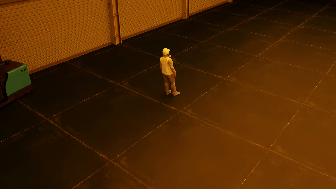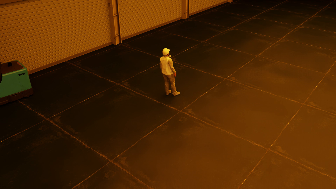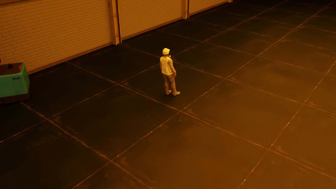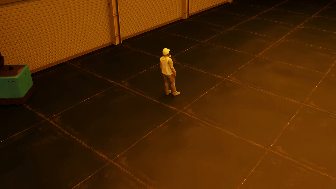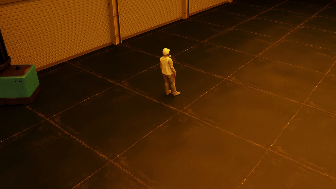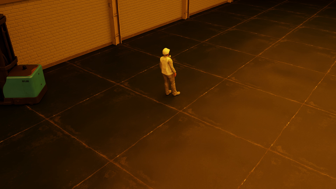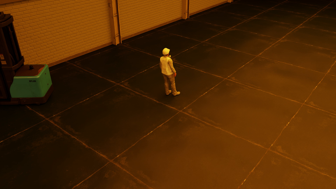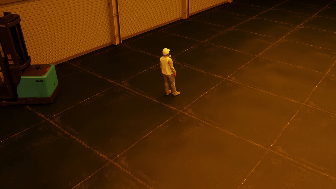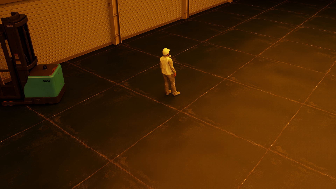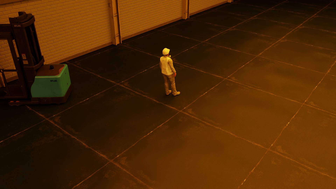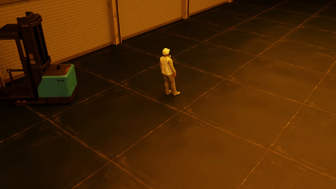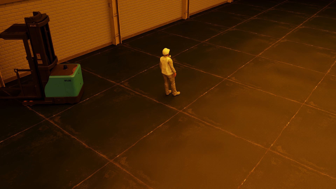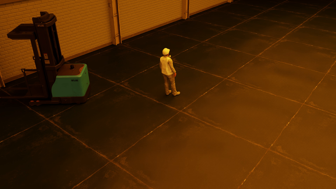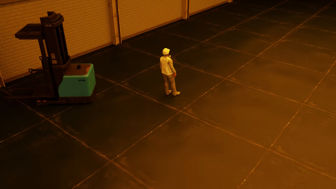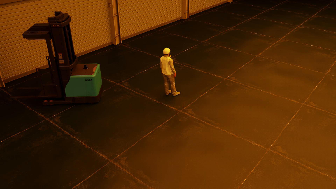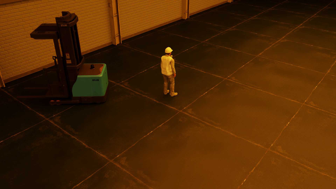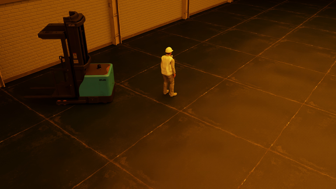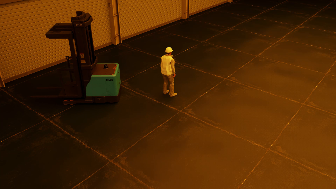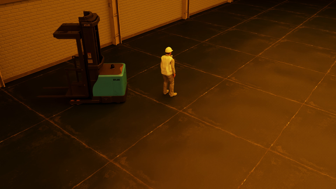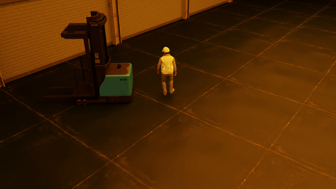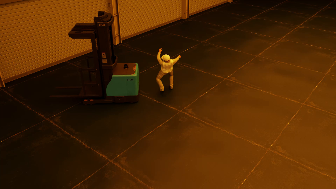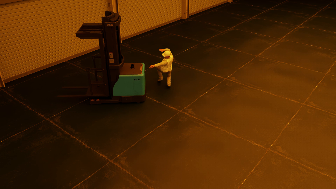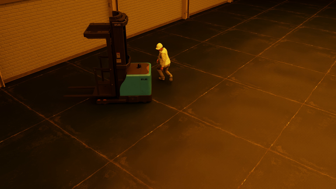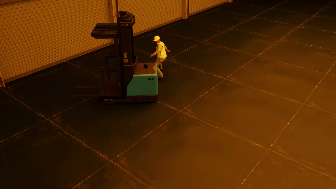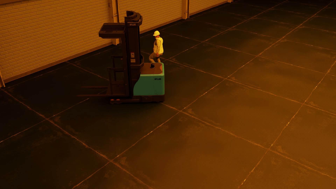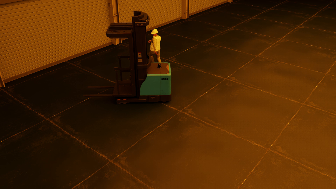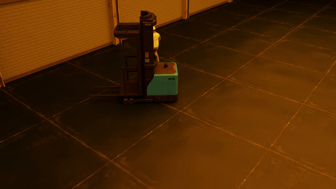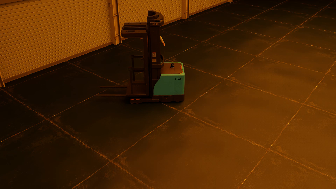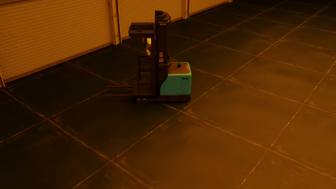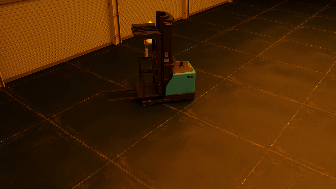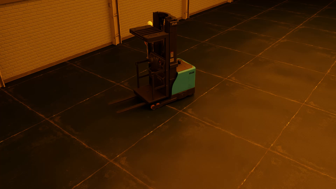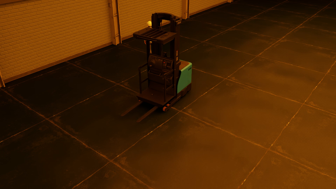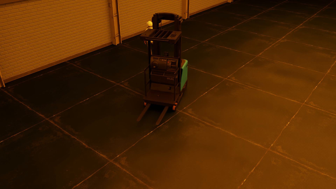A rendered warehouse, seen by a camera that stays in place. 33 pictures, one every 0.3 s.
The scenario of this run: Near miss between a forklift and a person.
